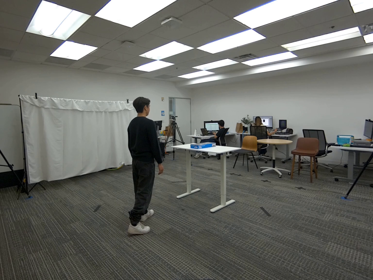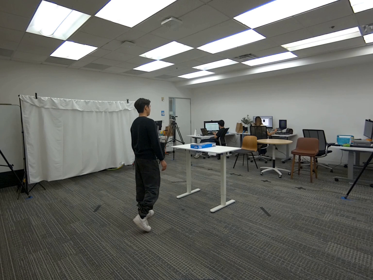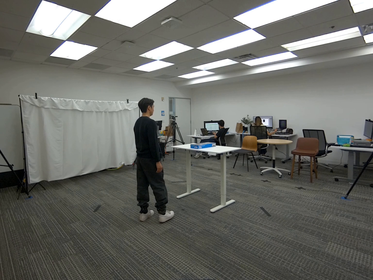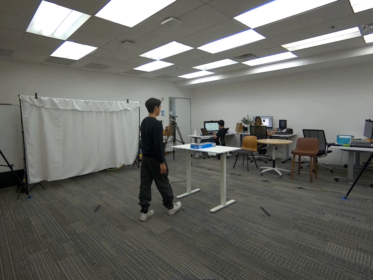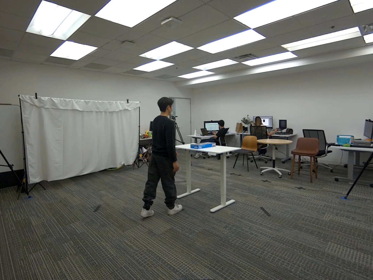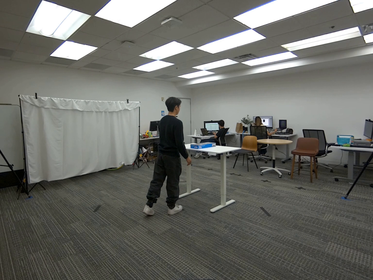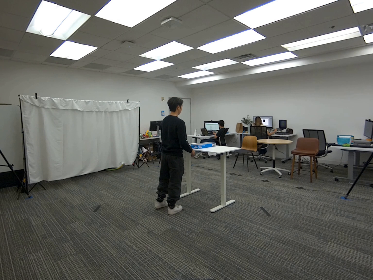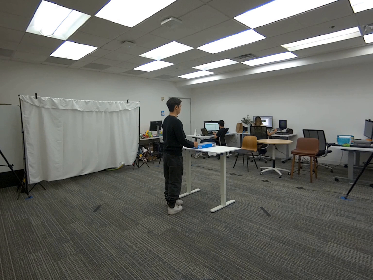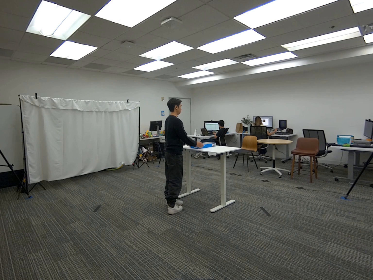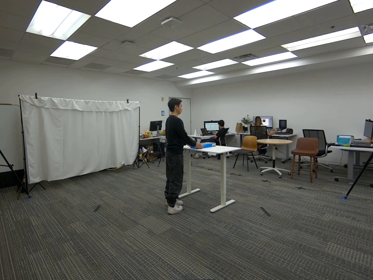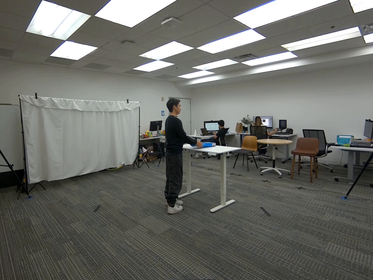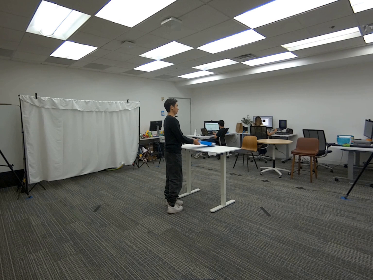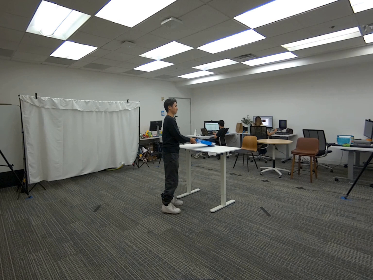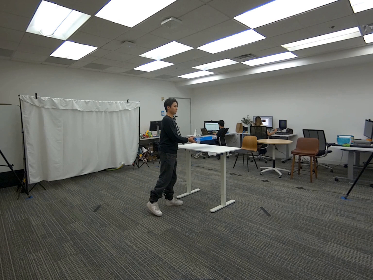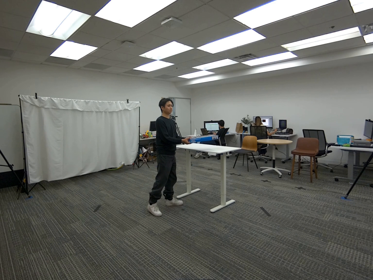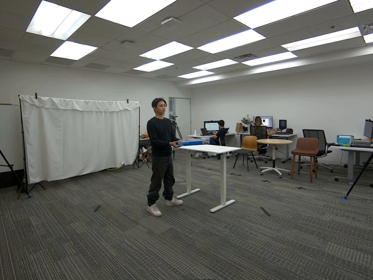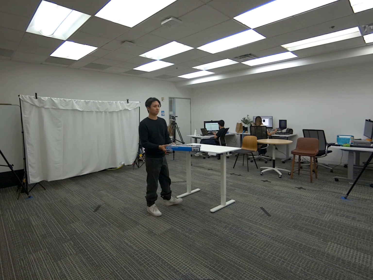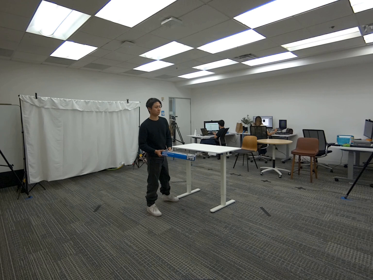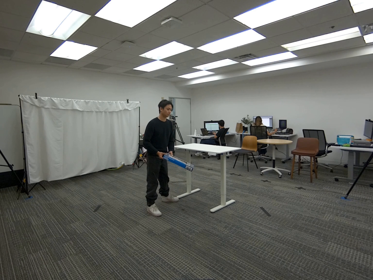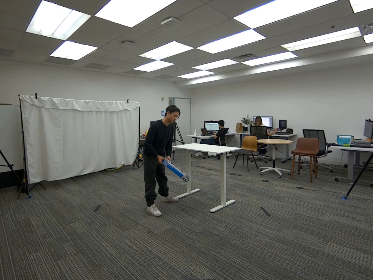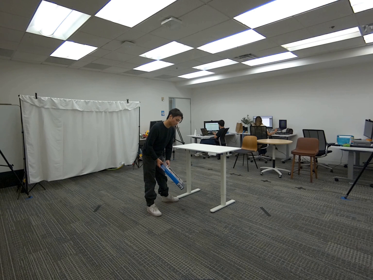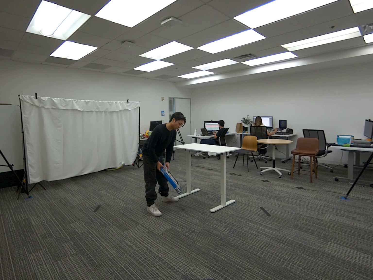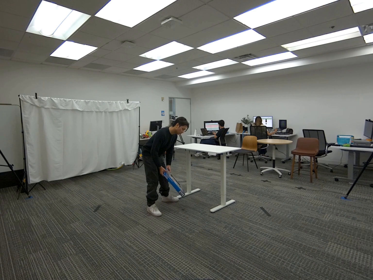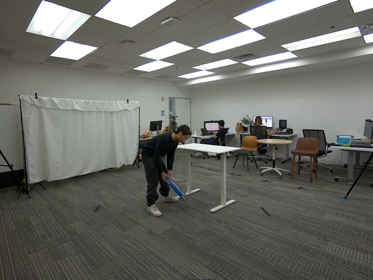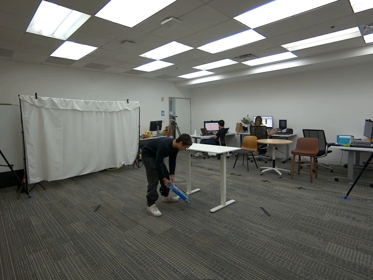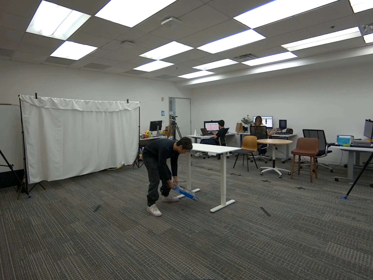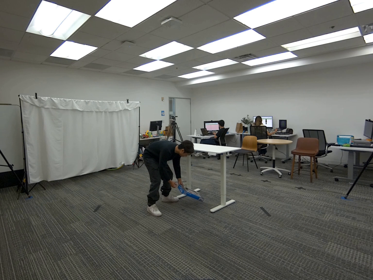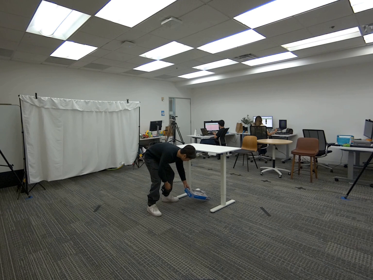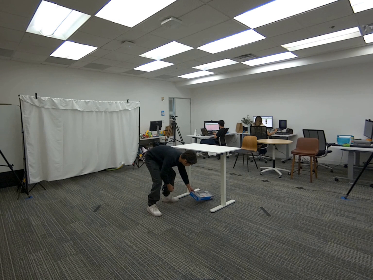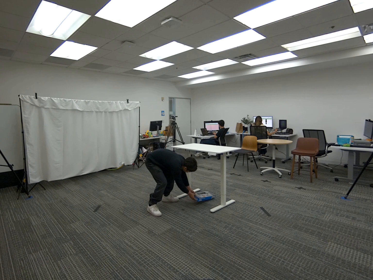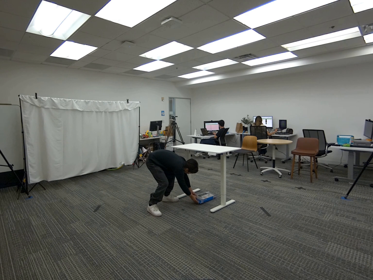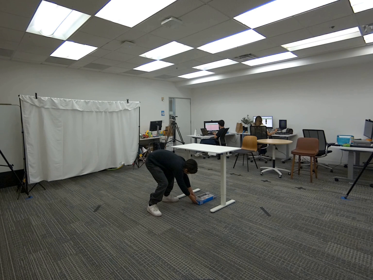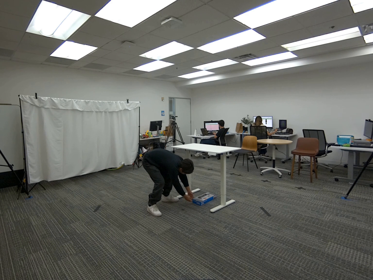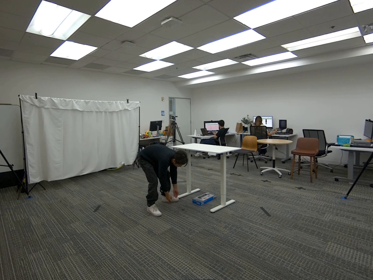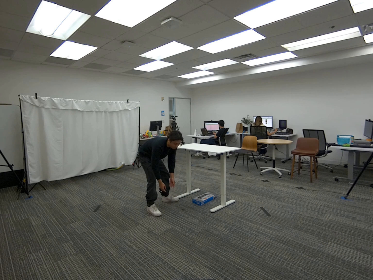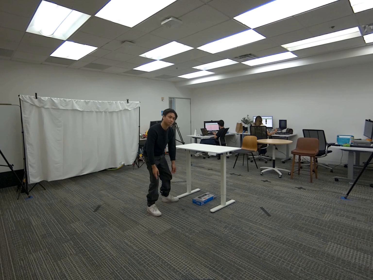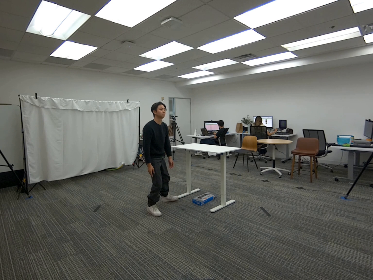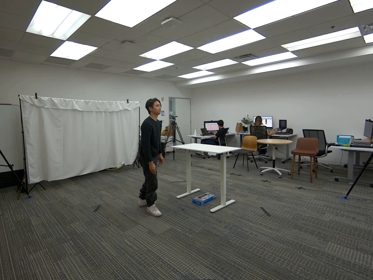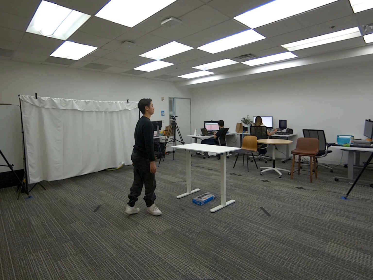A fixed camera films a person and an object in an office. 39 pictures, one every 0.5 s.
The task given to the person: Walk to the black keyboard box from the white desk, grab the keyboard box with both hands, and place the keyboard box under the white desk.
